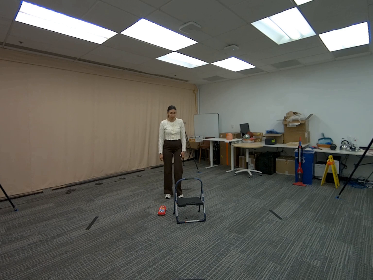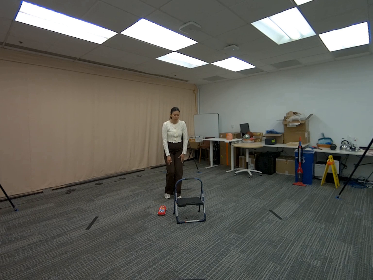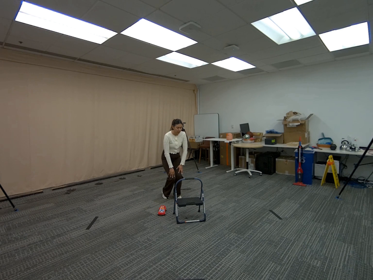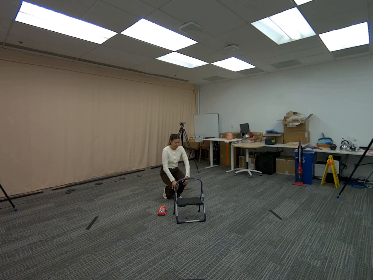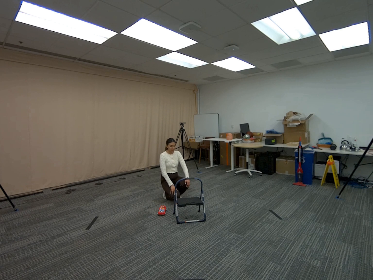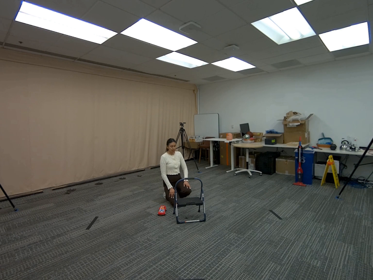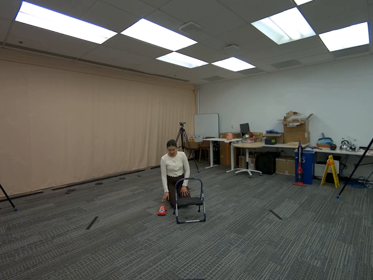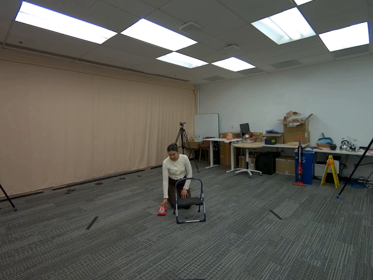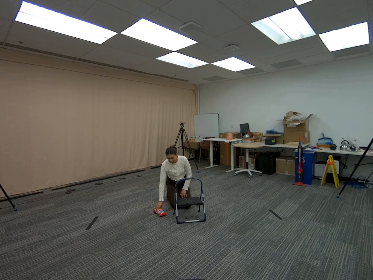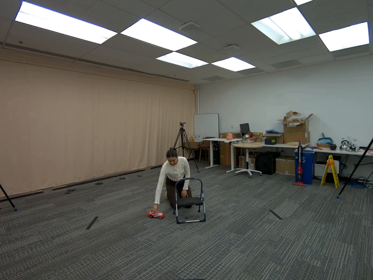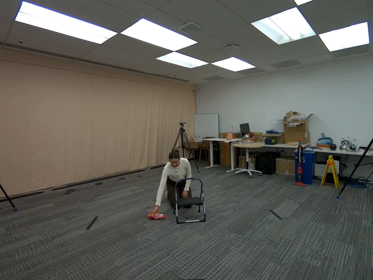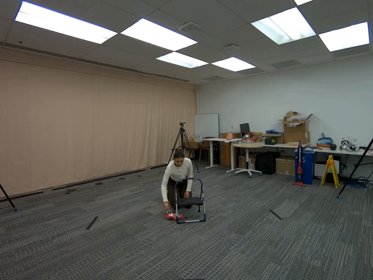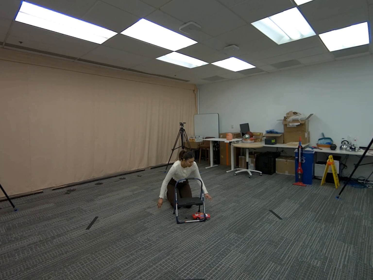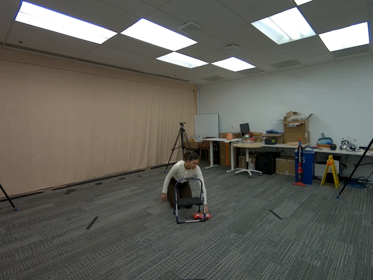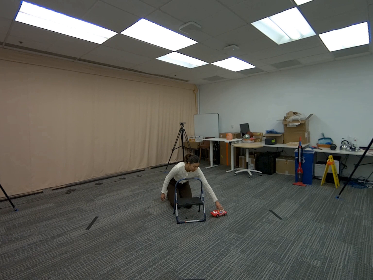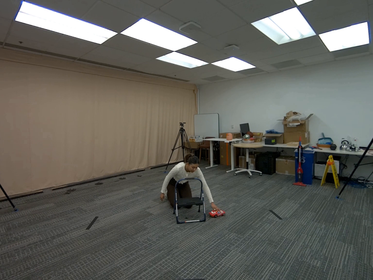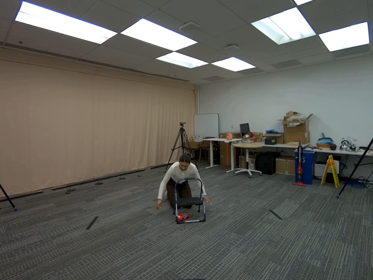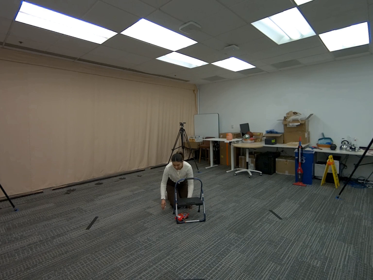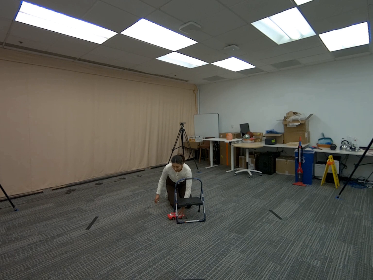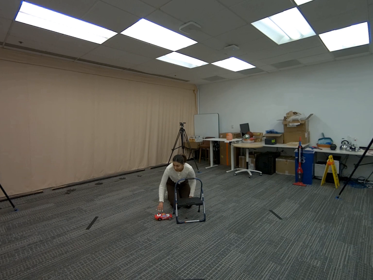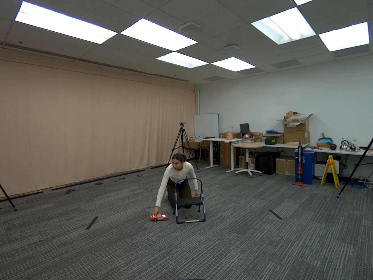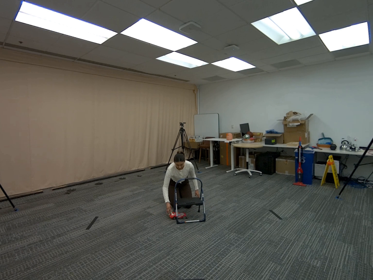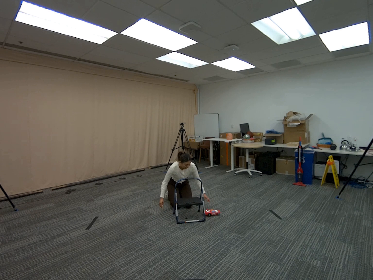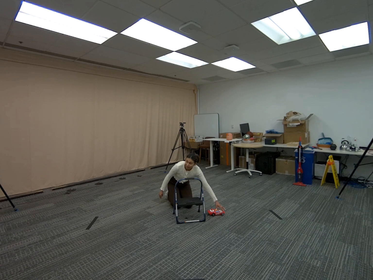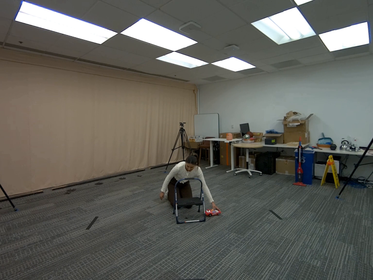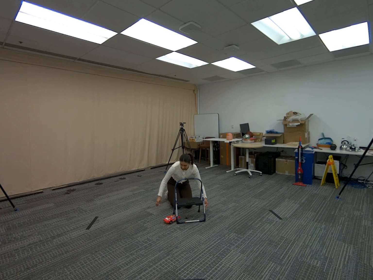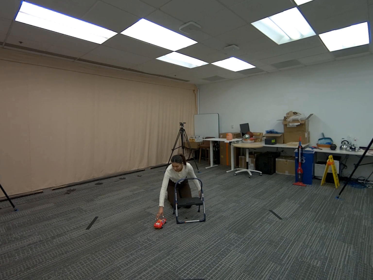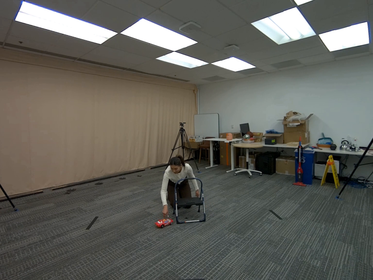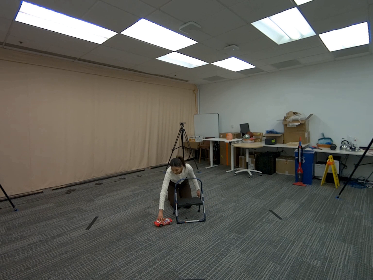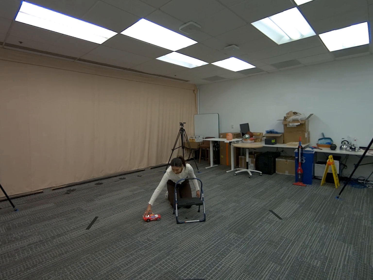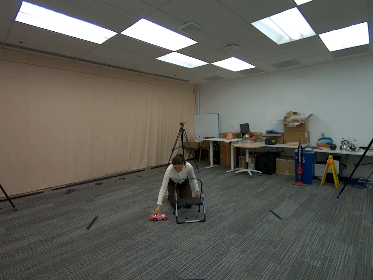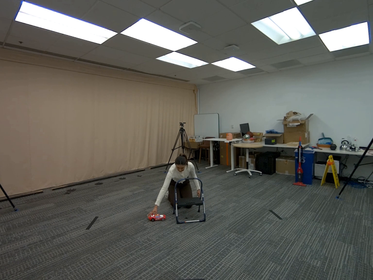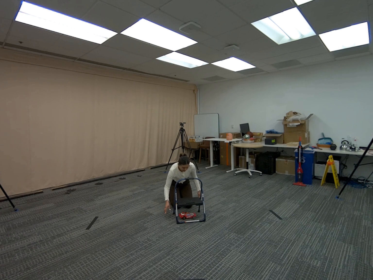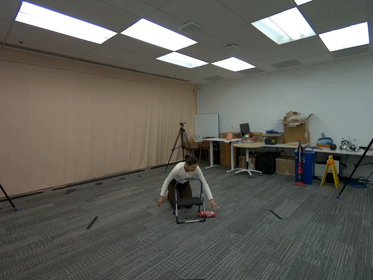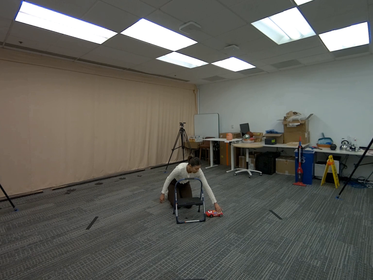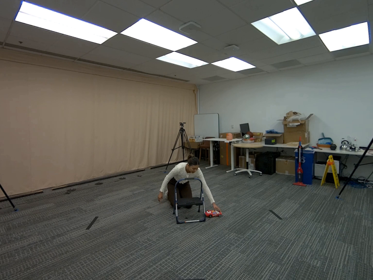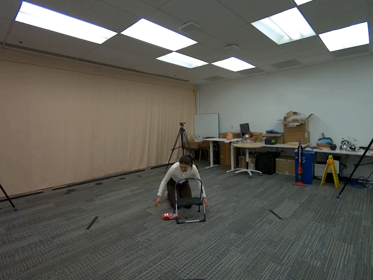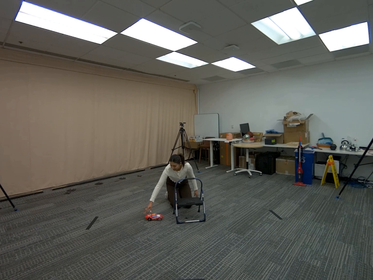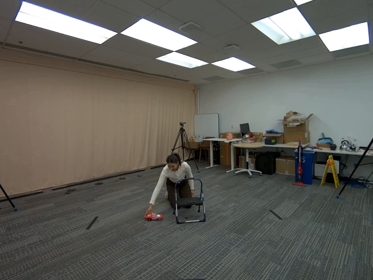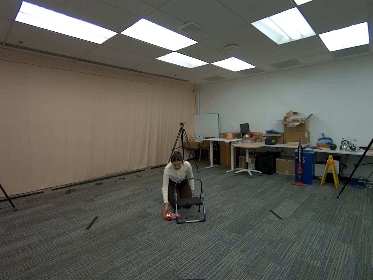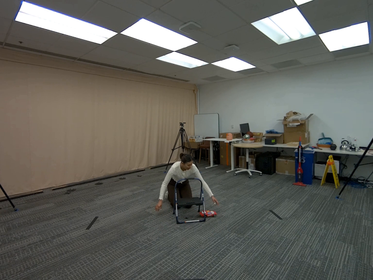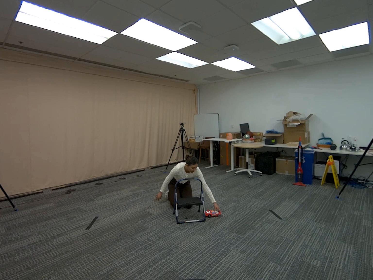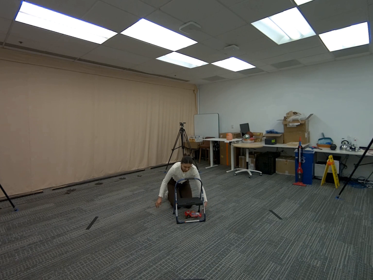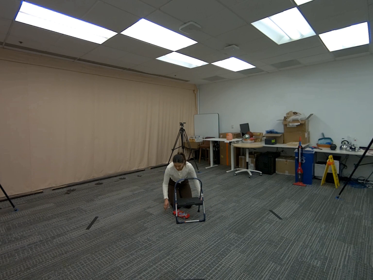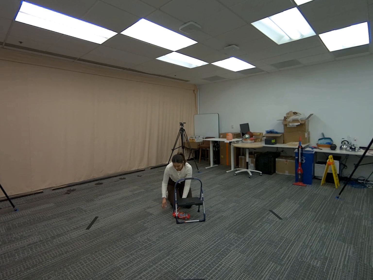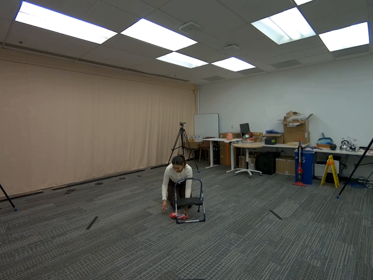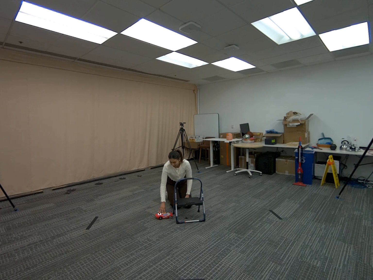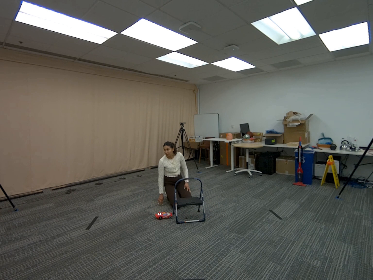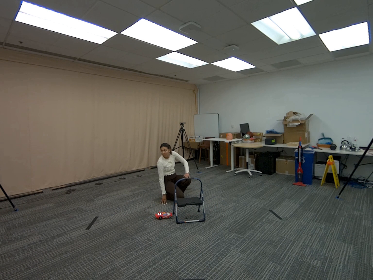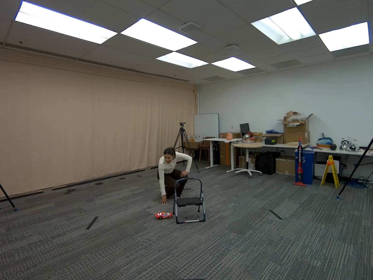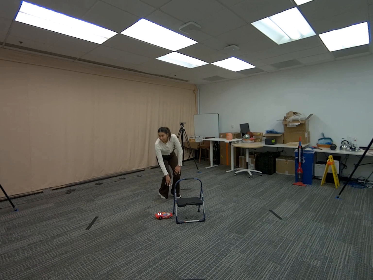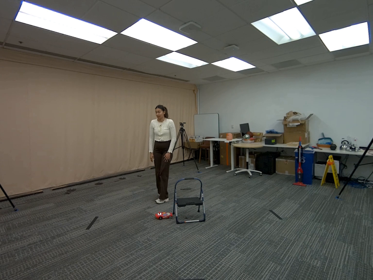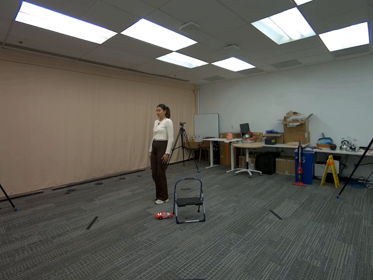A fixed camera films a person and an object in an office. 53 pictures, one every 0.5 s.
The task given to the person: Walk to the toy car on the ground and pick it up with your right hand. Place it on the ground and roll it under the step ladder. Move to the other side, pick up the car again, and roll it back under the step ladder. Continue alternating sides, rolling the car under the ladder each time, until finished.
